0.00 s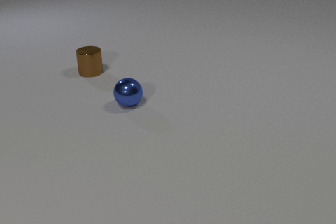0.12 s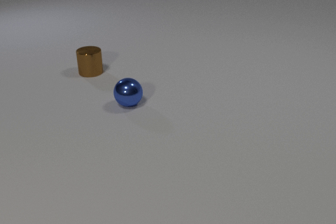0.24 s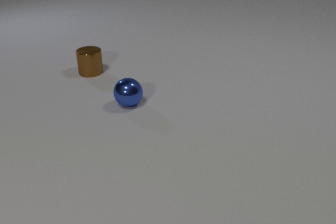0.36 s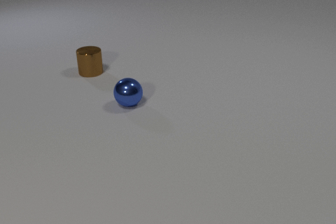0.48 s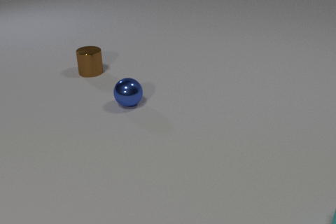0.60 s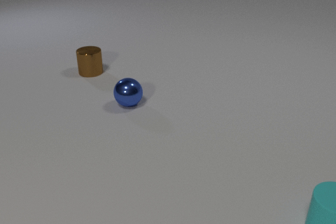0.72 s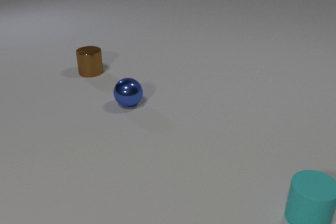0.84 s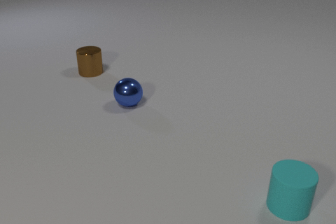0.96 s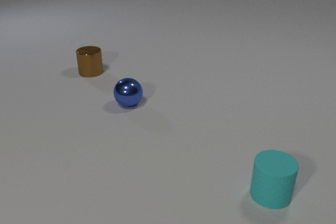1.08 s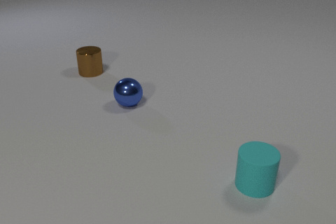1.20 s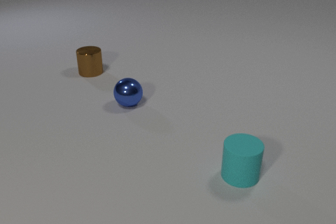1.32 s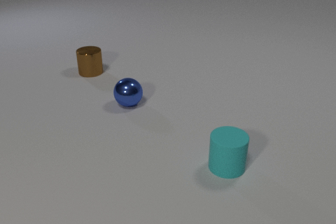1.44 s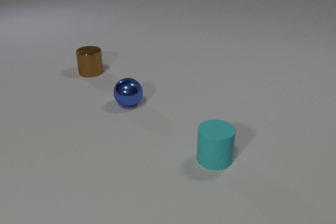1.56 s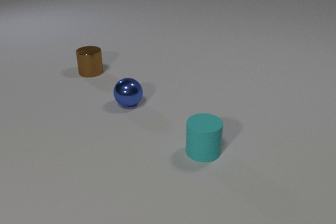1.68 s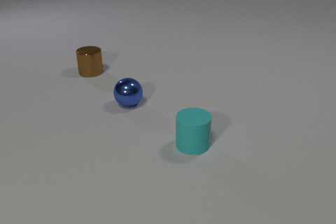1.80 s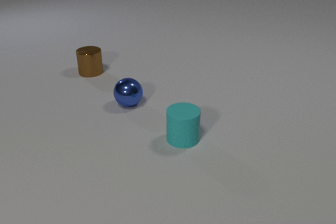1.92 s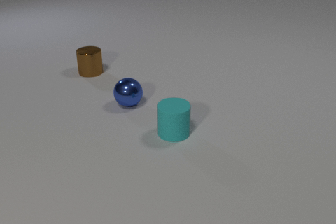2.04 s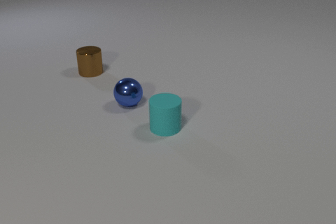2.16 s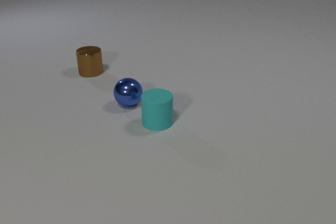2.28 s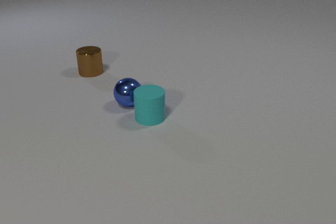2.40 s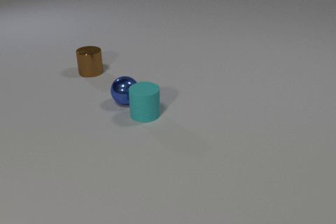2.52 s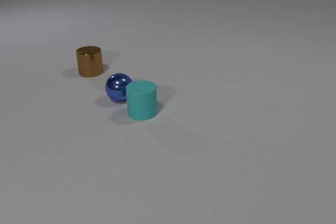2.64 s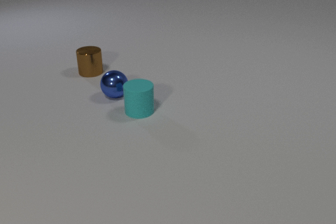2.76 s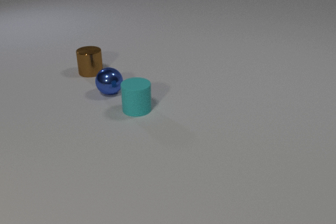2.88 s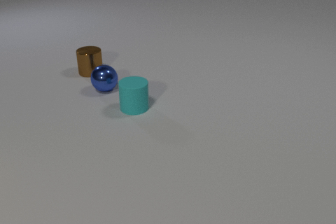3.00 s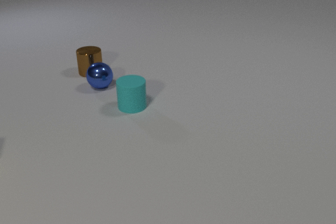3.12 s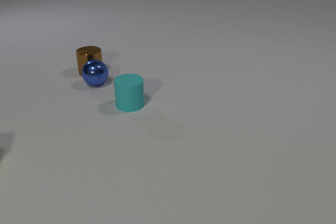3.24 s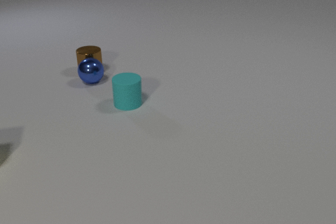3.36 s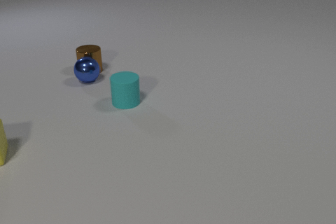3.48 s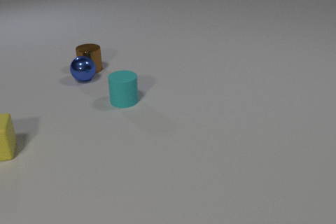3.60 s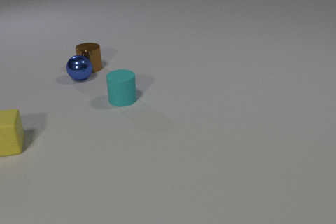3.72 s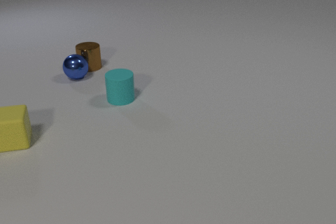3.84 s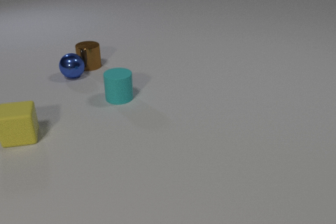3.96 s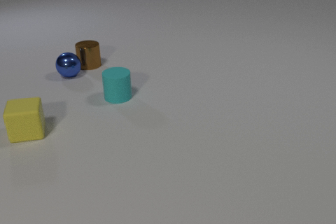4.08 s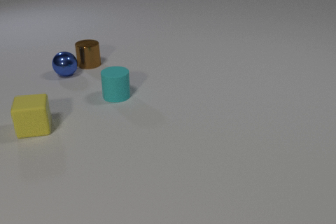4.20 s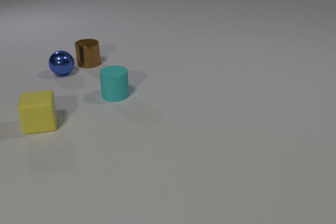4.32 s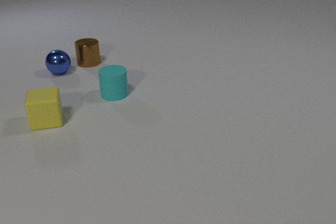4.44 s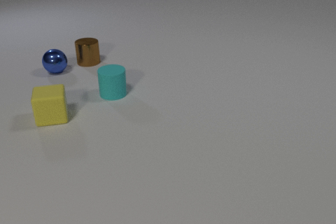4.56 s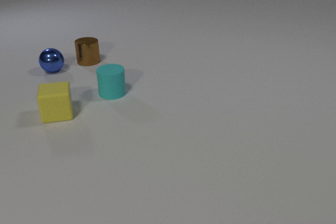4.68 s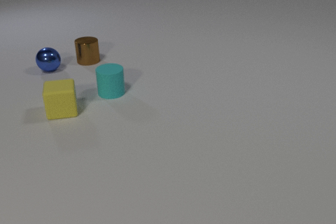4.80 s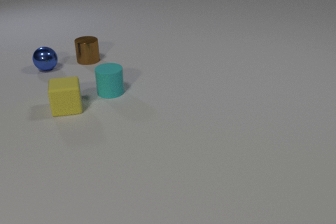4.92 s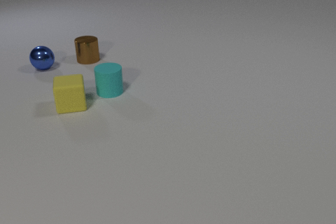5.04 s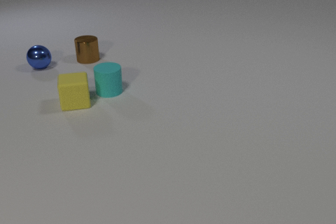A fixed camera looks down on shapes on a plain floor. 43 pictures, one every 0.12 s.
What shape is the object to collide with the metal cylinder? sphere.
How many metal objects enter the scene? 0.
What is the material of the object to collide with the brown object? metal.
0.00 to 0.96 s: The cyan rubber cylinder comes in at the right edge, slides to the left and away from the camera.
0.96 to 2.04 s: The cyan rubber cylinder slides to the left and away from the camera.
2.04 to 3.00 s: The cyan rubber cylinder slides away from the camera and to the left. The blue metal sphere rolls away from the camera and to the left. The cyan rubber cylinder and the blue metal sphere collide.
3.00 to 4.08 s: The cyan rubber cylinder slides away from the camera and to the left. The blue metal sphere rolls away from the camera and to the left. The yellow rubber cube comes in at the left edge, slides to the right and away from the camera. The brown metal cylinder slides away from the camera. The blue metal sphere and the brown metal cylinder collide.
4.08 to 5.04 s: The cyan rubber cylinder slides away from the camera and to the left. The blue metal sphere rolls away from the camera and to the left. The yellow rubber cube slides to the right and away from the camera. The brown metal cylinder slides away from the camera.
